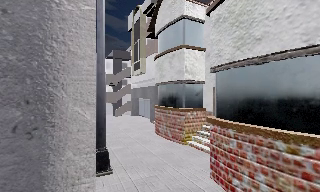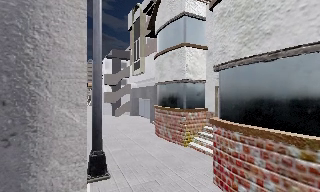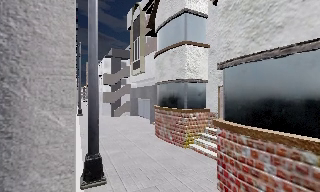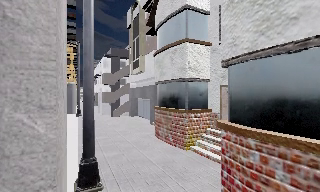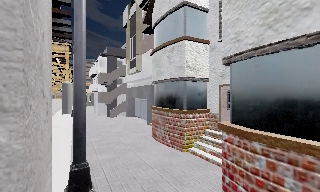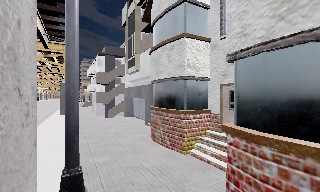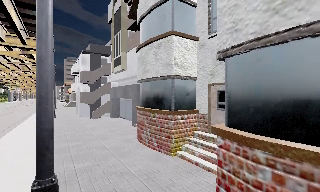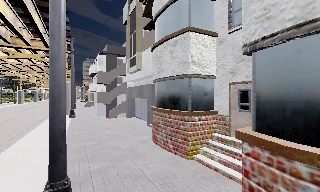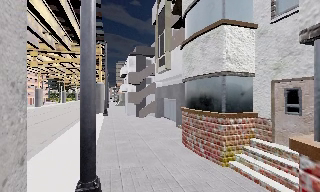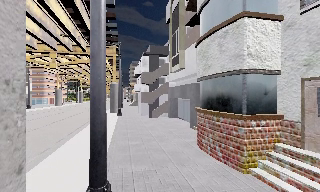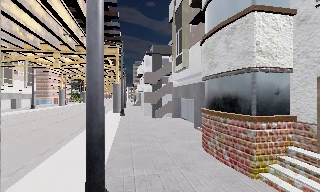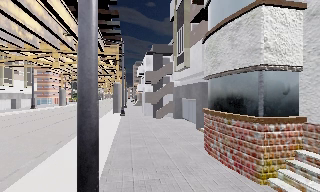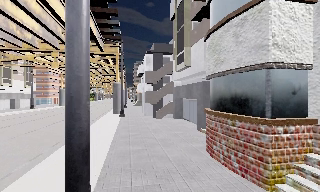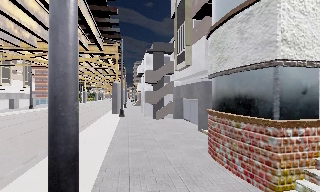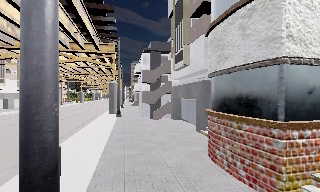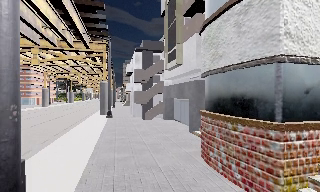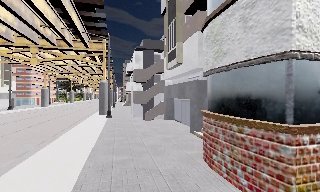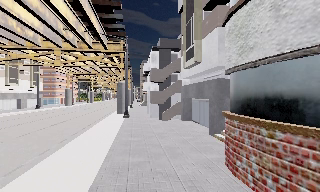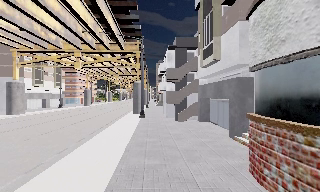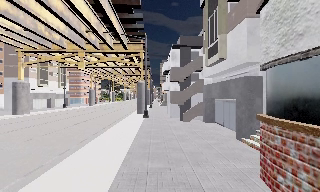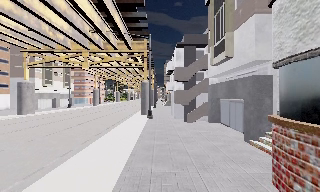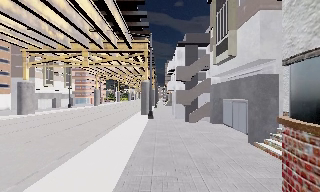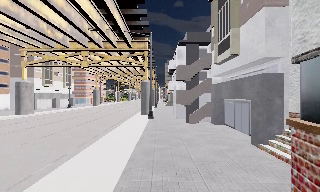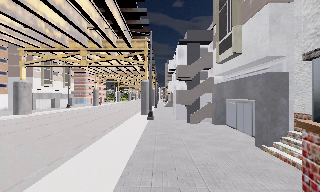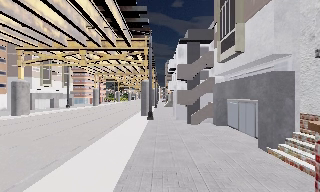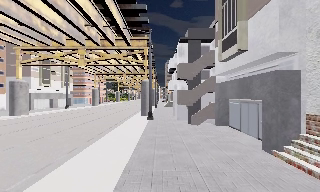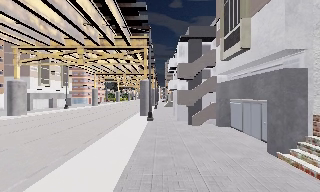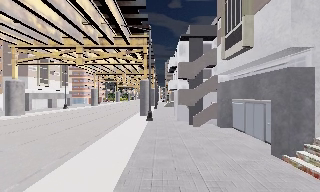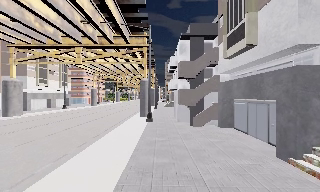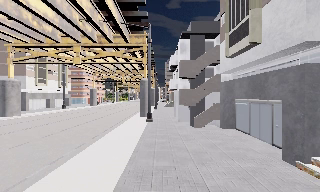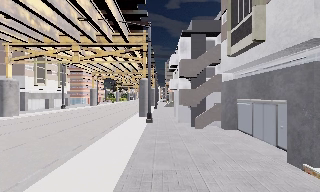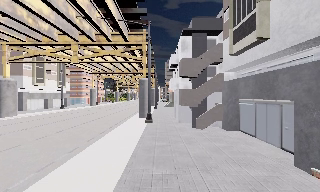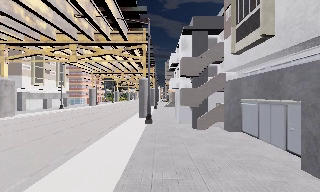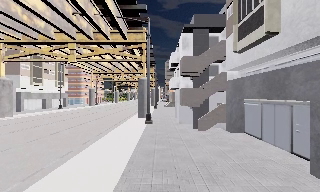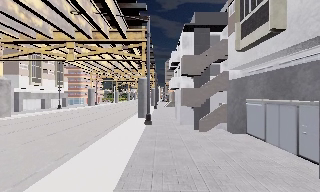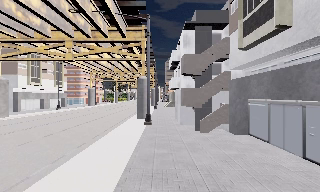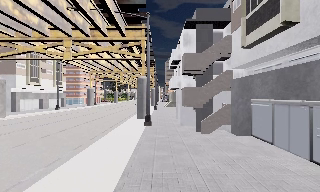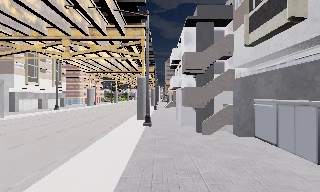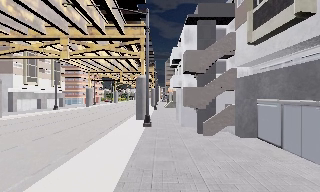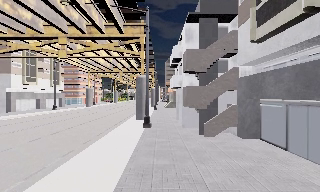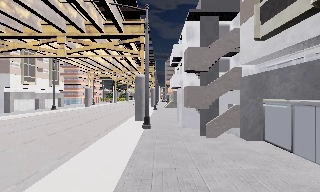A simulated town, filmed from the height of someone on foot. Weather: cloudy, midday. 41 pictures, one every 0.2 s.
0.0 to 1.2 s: The camera travels forward, about 2 m, so what stands in front looms larger.
1.2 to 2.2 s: The camera swings to its left by about 20 degrees, and the scene slides to the right. It travels forward, about 1.5 m, so what stands in front looms larger.
2.2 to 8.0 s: The scene slides to the right, as the camera pans about 10 degrees to its left. It travels forward, about 9 m, so what stands in front looms larger.
The film runs forward here.
